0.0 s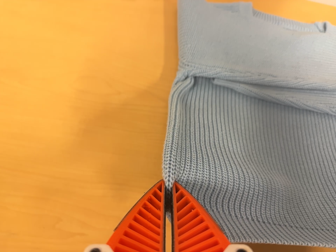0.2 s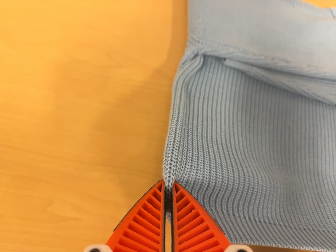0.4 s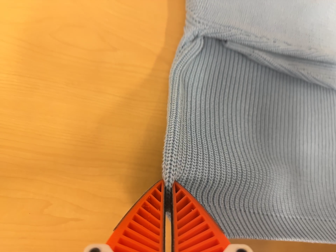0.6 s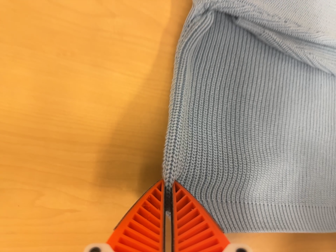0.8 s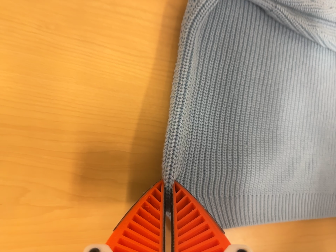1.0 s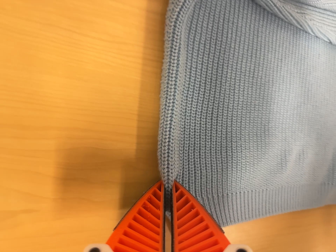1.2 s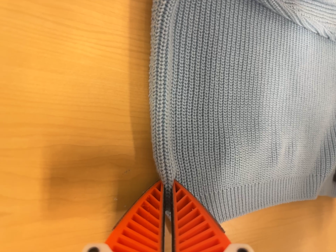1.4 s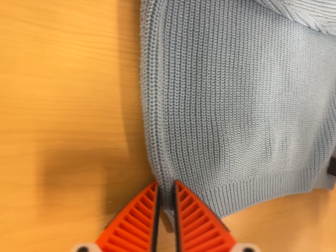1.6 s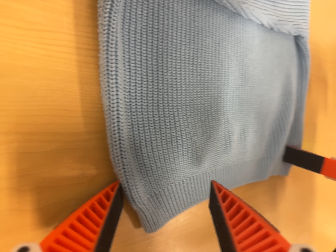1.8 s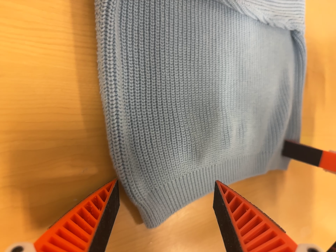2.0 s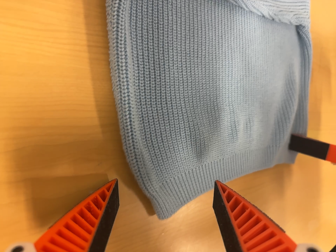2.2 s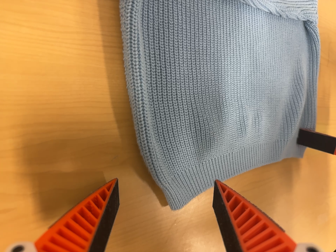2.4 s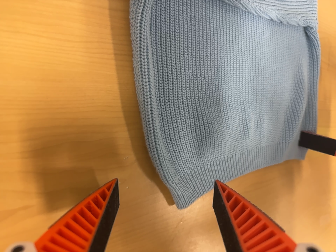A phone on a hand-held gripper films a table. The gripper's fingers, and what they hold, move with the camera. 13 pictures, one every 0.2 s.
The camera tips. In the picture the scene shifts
upward.
0.0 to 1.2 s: The camera pans to its right by about 20 degrees. It travels forward, to its left and toward the top of its view, about 16 cm, so what stands in front looms larger. Its aim tips toward the bottom of its view by about 30 degrees, and the scene shifts upward.
1.2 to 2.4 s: The camera shifts only a little, or ends up much as it began.
The film runs backward here.
